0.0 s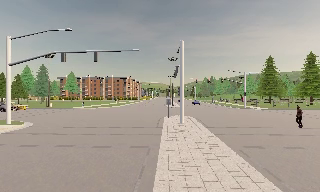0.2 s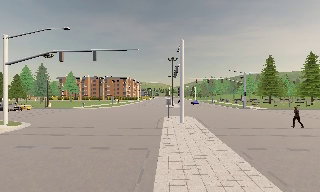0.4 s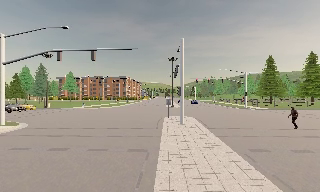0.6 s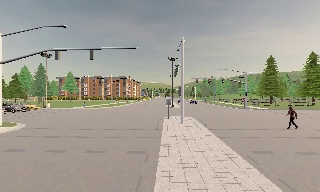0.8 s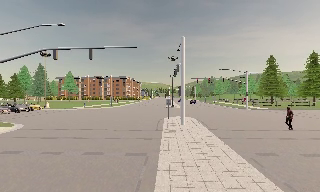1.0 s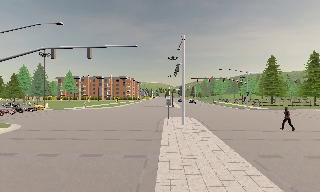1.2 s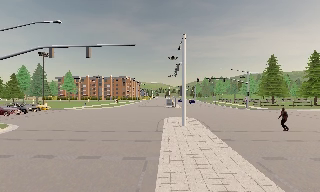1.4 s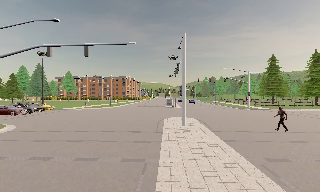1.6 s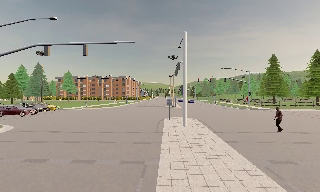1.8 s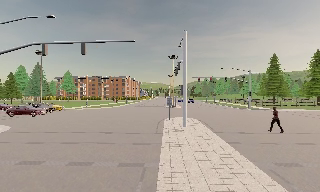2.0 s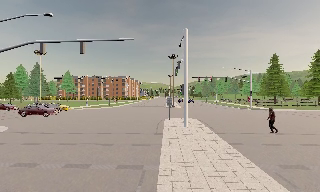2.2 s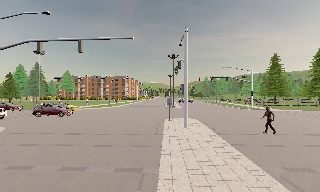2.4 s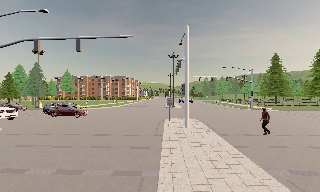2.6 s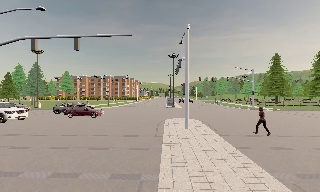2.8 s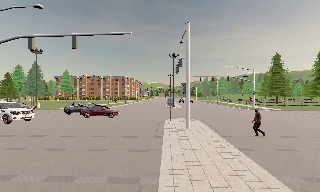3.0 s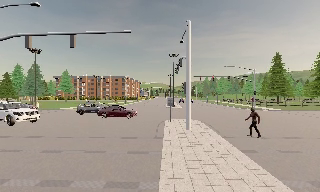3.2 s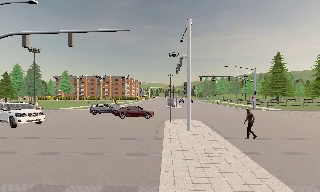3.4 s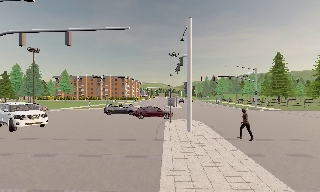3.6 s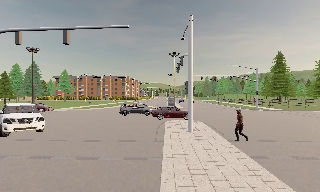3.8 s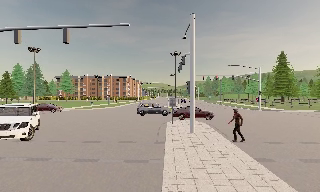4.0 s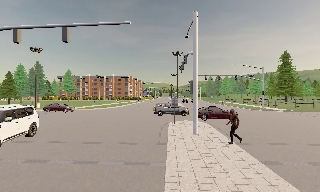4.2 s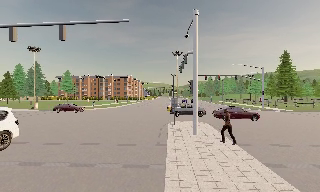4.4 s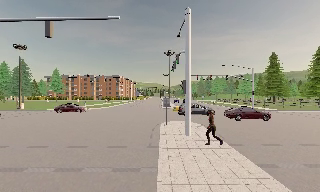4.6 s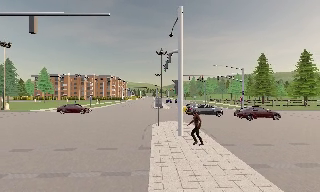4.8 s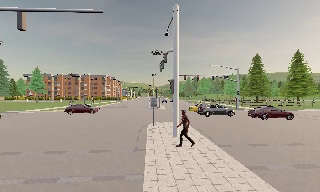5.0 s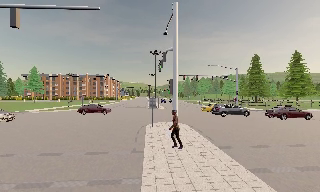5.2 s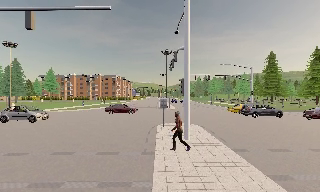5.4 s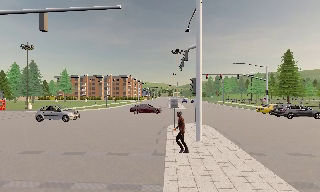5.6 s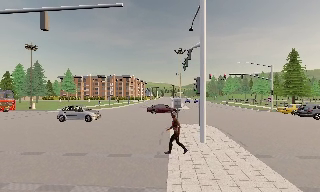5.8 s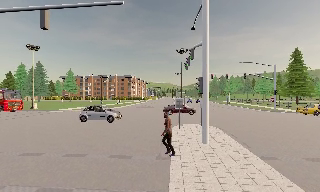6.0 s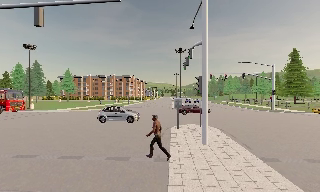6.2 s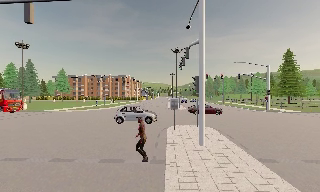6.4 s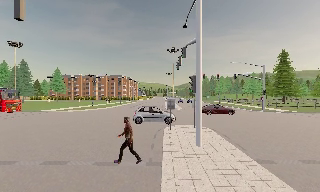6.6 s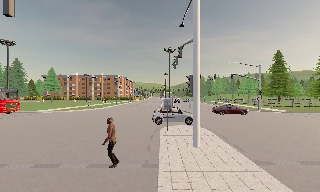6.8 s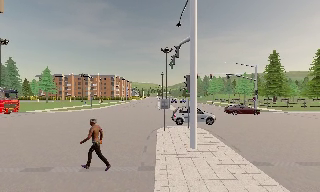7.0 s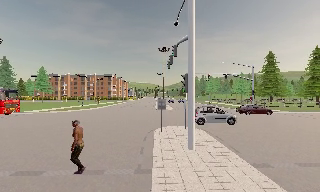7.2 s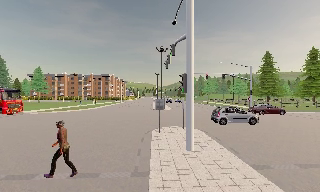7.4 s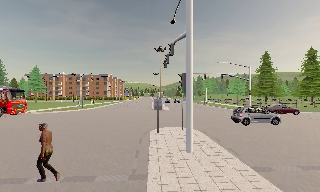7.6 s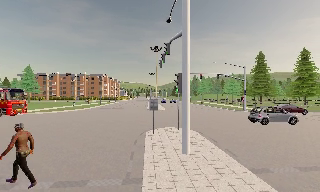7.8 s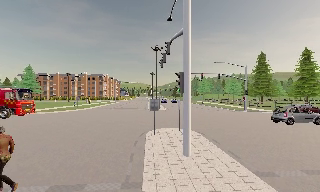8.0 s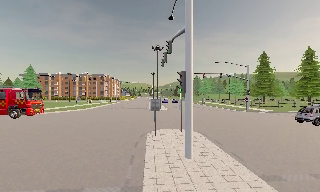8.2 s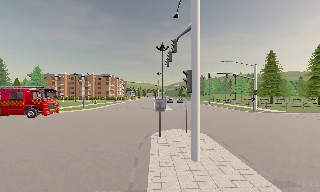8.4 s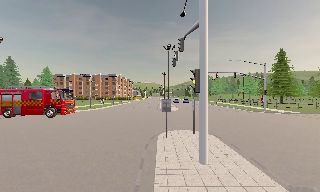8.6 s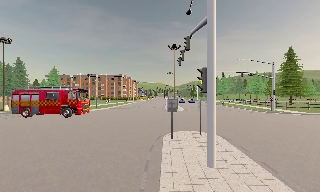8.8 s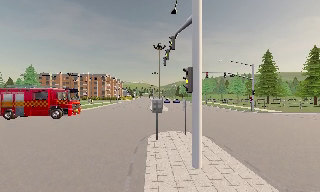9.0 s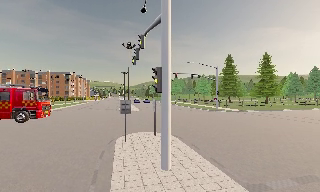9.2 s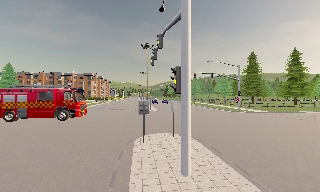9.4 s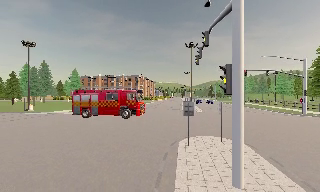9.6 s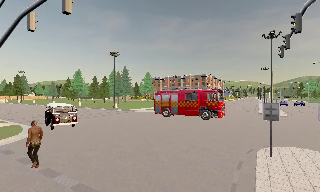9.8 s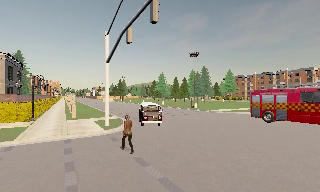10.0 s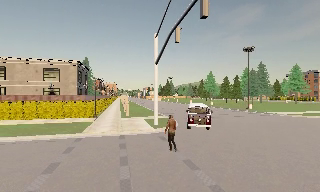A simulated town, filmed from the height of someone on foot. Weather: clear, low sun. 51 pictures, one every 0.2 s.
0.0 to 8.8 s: The camera travels forward, about 10 m, so what stands in front looms larger.
8.8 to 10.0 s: The camera pans to its left, which is counterclockwise from overhead, by about 80 degrees. It travels forward, about 1.5 m.
The film runs forward here.
